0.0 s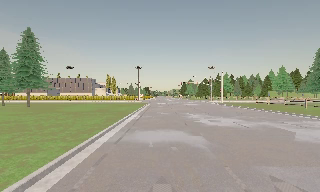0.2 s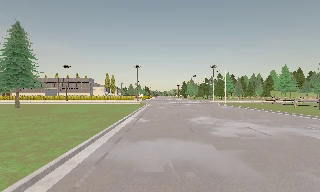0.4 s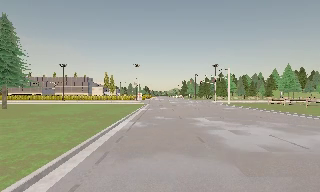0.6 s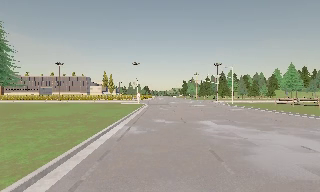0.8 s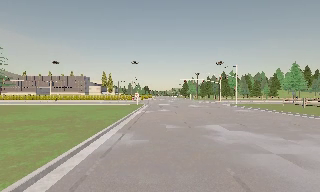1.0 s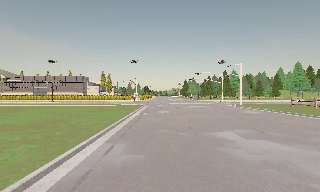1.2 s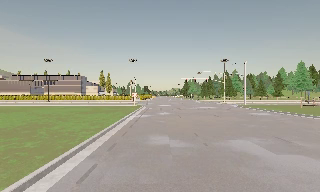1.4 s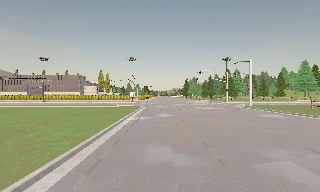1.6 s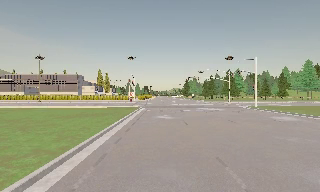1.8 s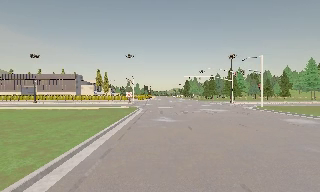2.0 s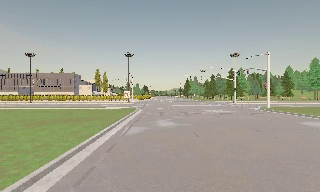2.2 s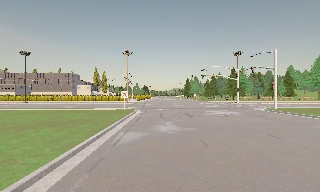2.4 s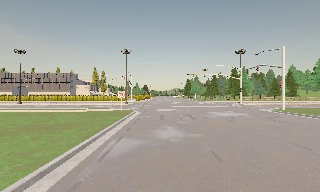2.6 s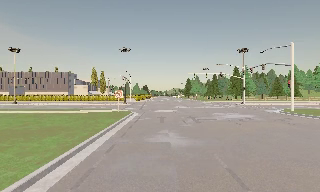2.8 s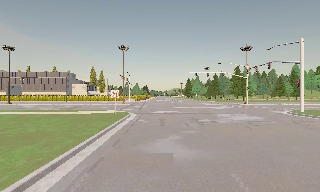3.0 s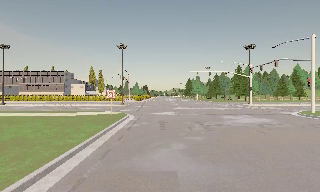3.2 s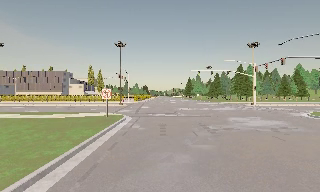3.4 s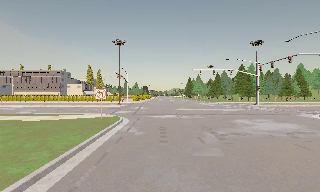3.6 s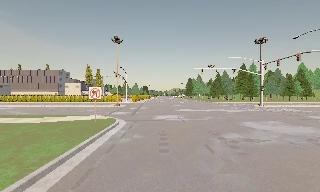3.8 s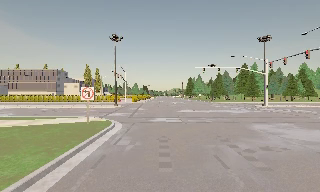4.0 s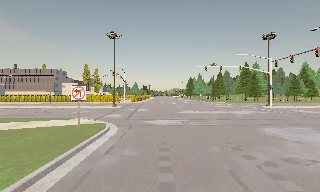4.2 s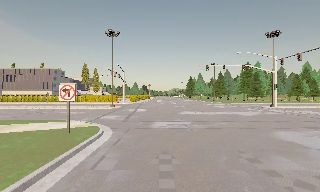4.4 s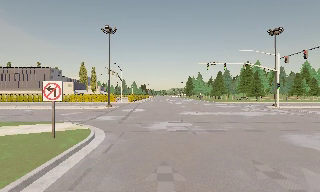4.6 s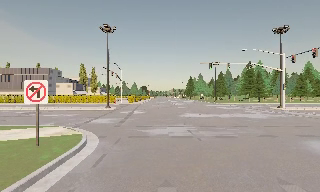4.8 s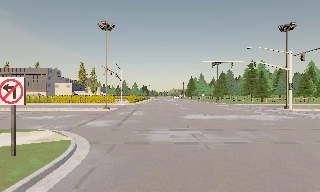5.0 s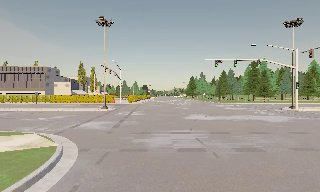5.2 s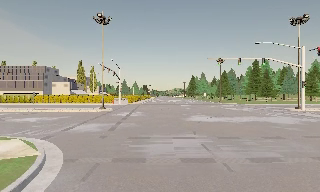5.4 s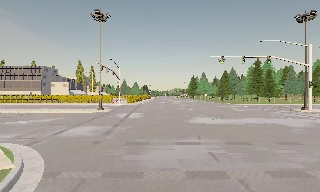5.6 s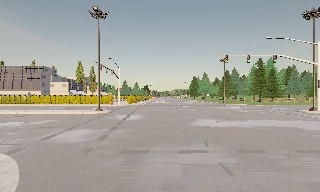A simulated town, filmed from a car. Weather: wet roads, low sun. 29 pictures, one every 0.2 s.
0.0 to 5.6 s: The camera travels forward, about 35 m, so what stands in front looms larger. It loses speed.
The film runs forward here.
